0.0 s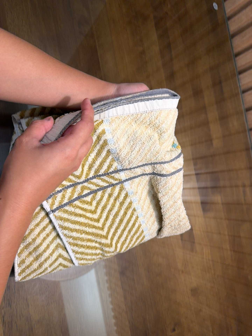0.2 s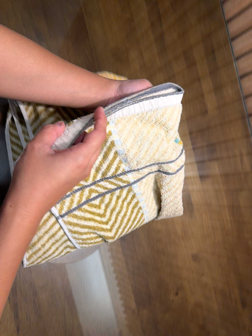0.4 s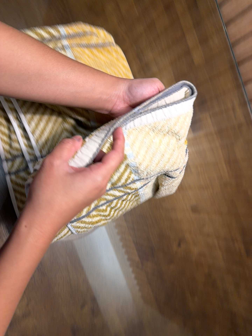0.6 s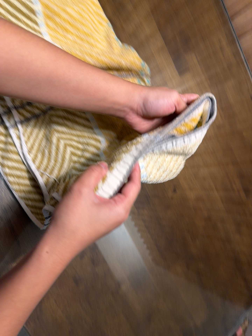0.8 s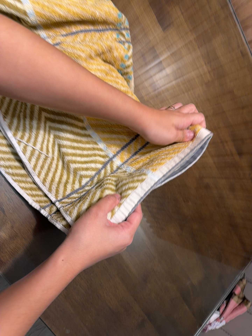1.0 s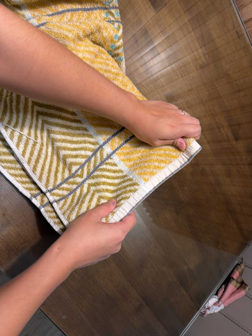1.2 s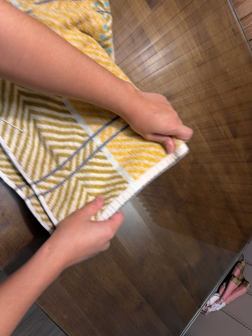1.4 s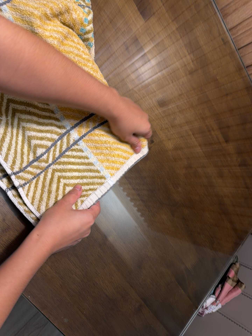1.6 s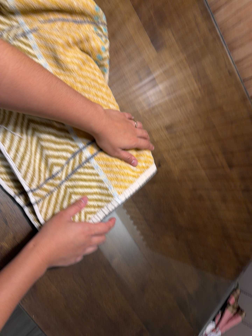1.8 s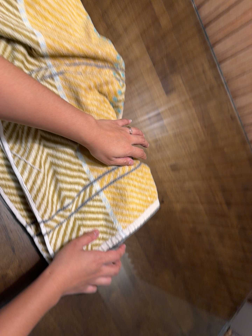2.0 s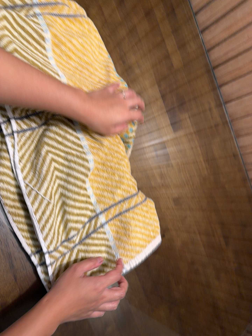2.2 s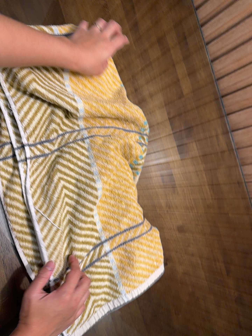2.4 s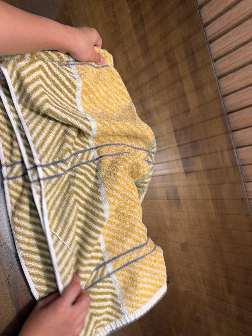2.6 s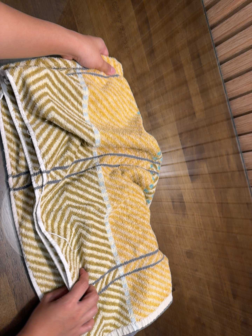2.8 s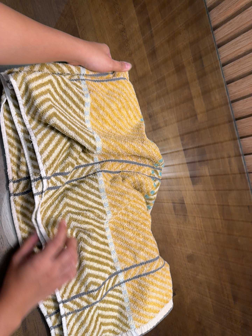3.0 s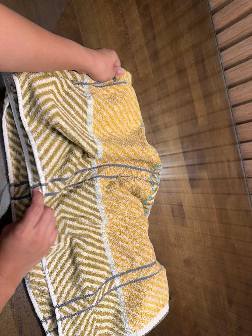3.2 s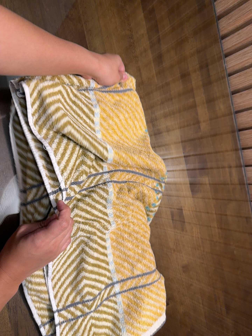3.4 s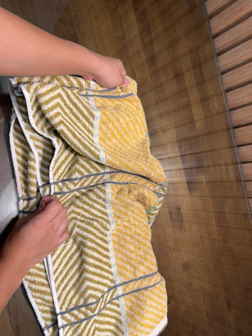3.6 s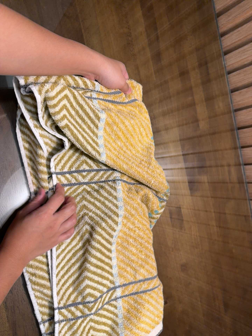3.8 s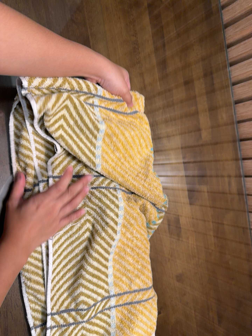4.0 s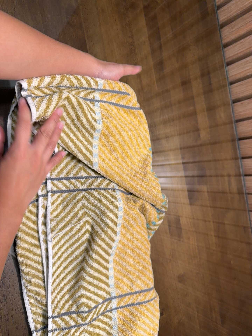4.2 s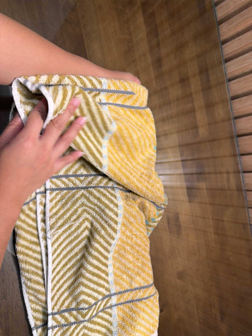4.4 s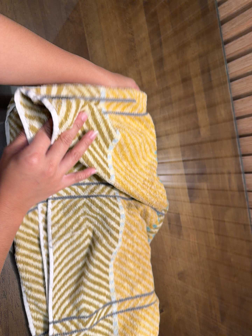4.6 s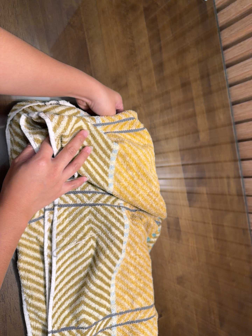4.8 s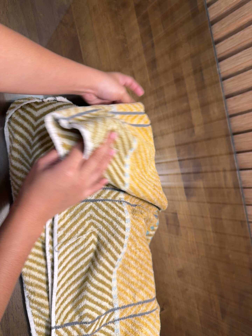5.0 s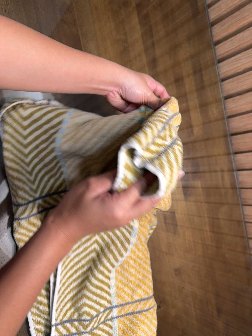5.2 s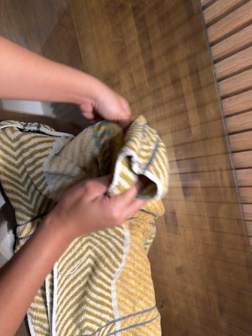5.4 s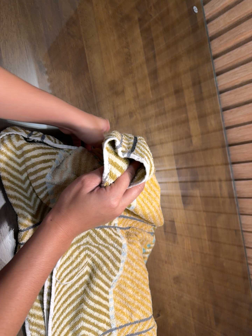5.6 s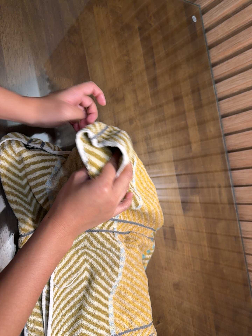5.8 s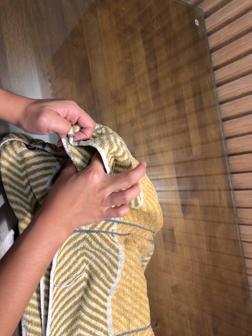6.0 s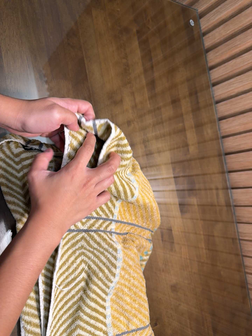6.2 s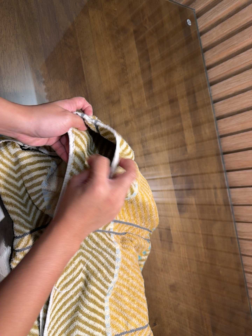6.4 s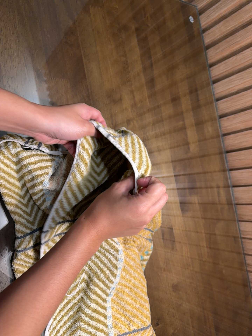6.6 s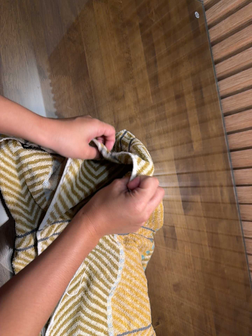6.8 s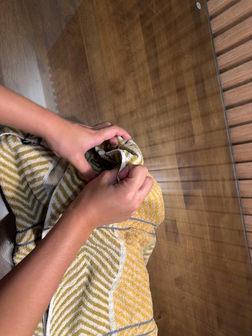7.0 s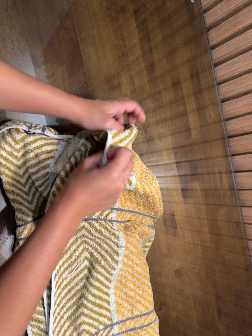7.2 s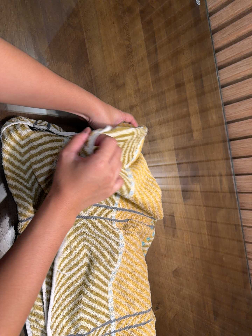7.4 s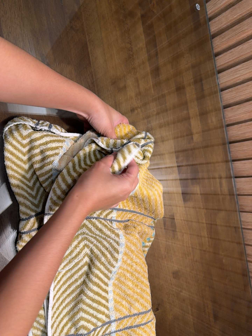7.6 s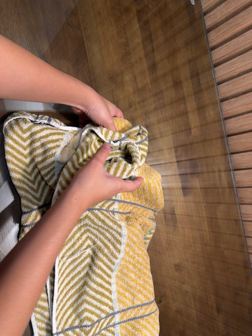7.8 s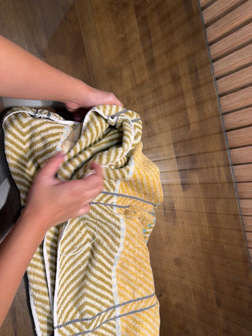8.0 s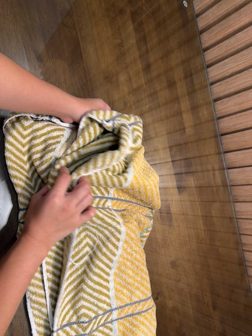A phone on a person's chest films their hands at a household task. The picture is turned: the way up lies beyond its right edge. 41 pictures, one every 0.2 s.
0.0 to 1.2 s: The camera travels toward the bottom of its view and to its right, about 22 cm, so close, fixed things drift upward. Its aim tips toward the bottom of its view by about 20 degrees, and the scene shifts upward. It rolls about its line of sight by about 25 degrees, and the scene rotates counterclockwise.
1.2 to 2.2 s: The camera travels toward the top of its view, to its left and backward, about 14 cm, so close, fixed things drift downward. Its aim tips toward the top of its view by about 15 degrees, and the scene shifts downward. It rolls about its line of sight by about 15 degrees, and the scene rotates clockwise.
2.2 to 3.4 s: The camera travels toward the top of its view, about 9 cm, so close, fixed things drift downward.
3.4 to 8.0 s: The camera shifts only a little, or ends up much as it began.
The film runs backward here.
